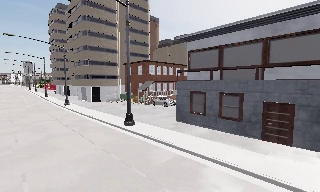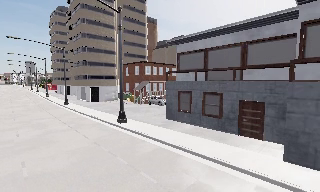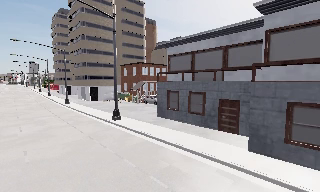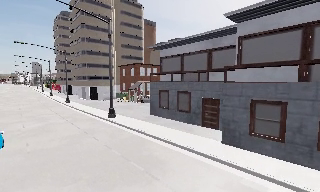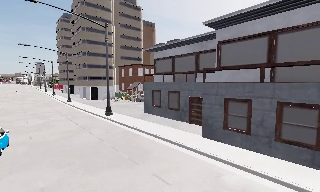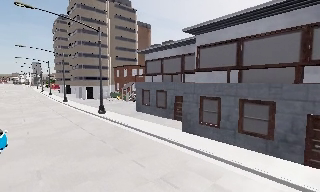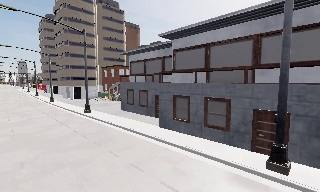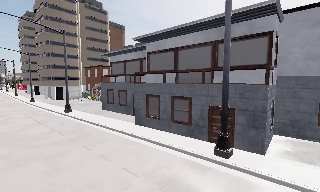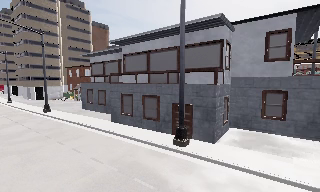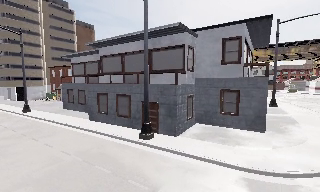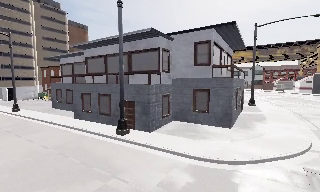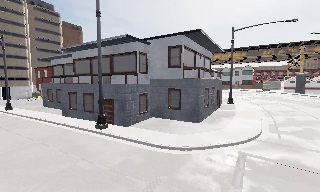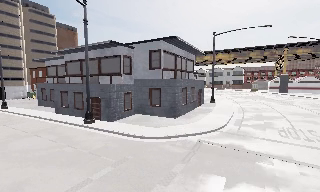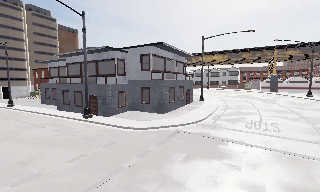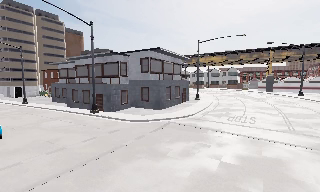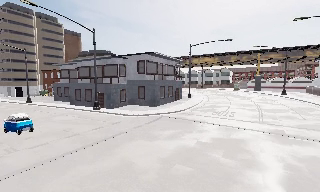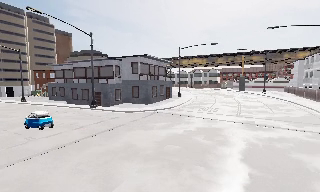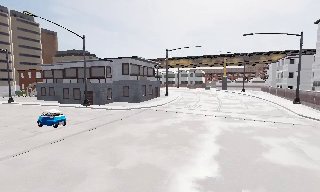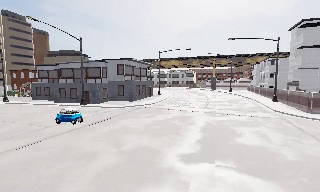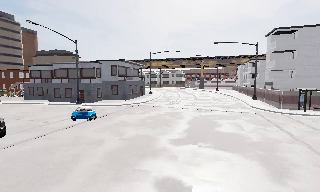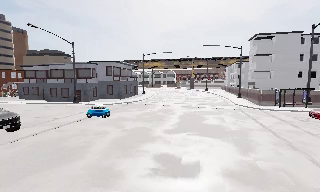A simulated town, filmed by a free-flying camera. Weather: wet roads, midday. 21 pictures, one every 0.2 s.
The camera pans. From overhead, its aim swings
clockwise.
The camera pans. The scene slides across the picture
to the left.
0.0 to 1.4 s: The camera travels backward and to its right, about 11 m, so what stands in front gets smaller.
1.4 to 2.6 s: The scene slides to the left, as the camera pans about 10 degrees to its right. It travels to its right and backward, about 12 m, so close, fixed things drift to the left.
2.6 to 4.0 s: The camera swings to its right by about 20 degrees, and the scene slides to the left. It travels backward, about 15 m, so what stands in front gets smaller.
The film runs backward here.
